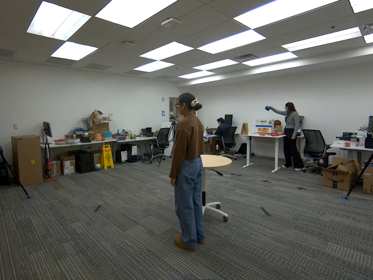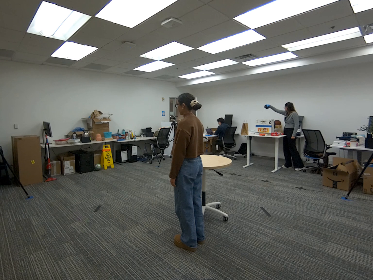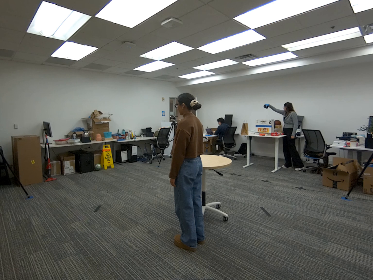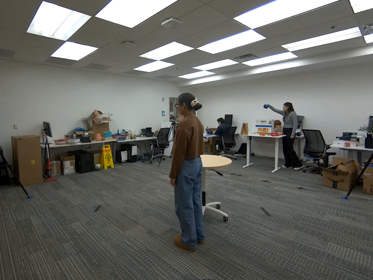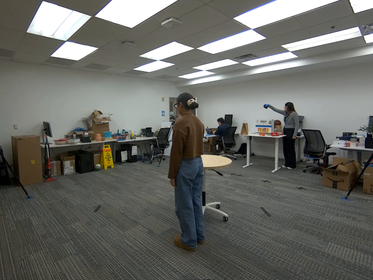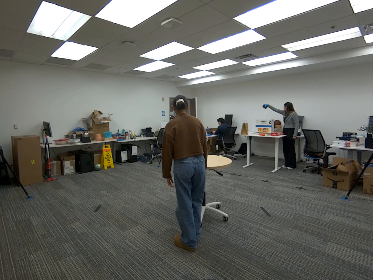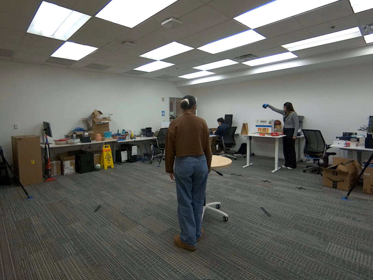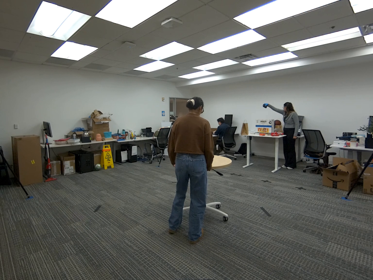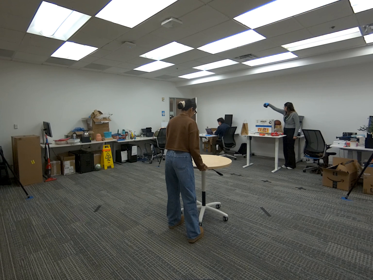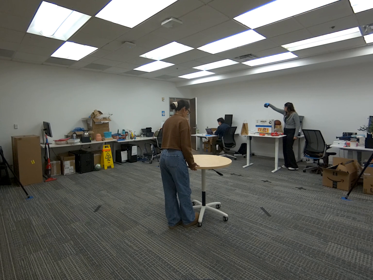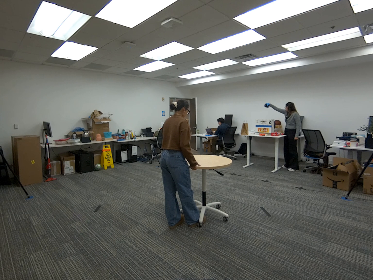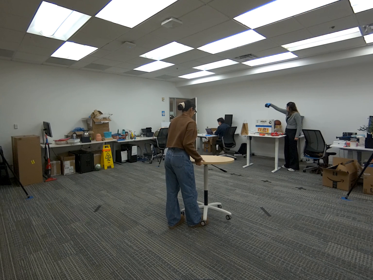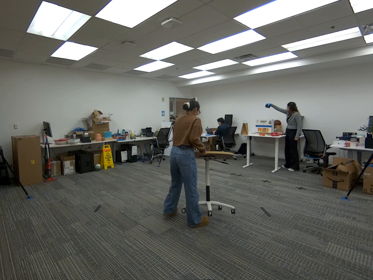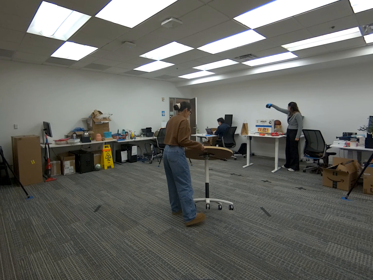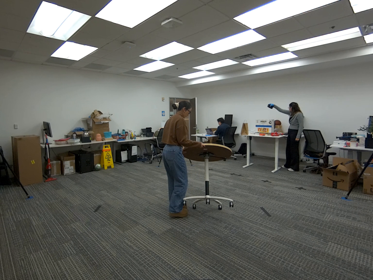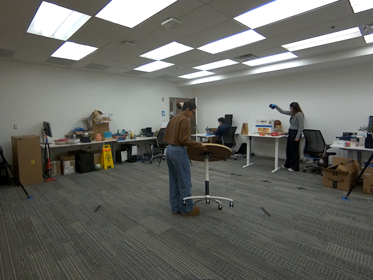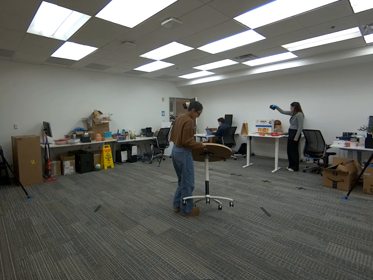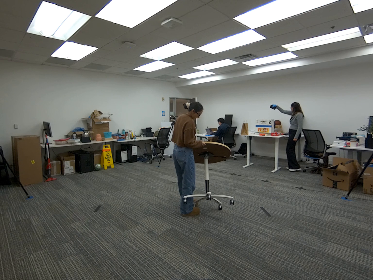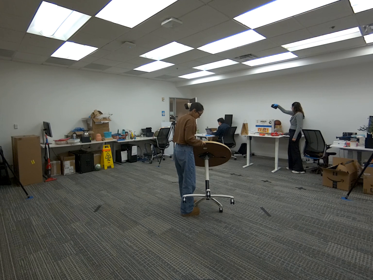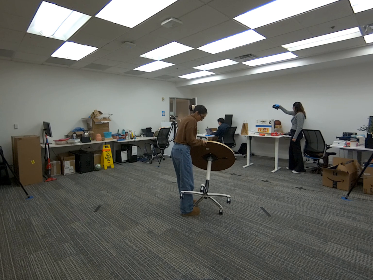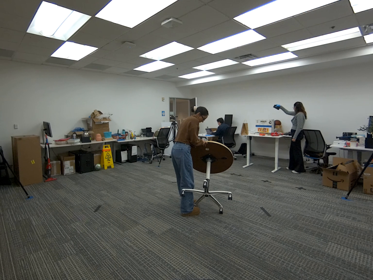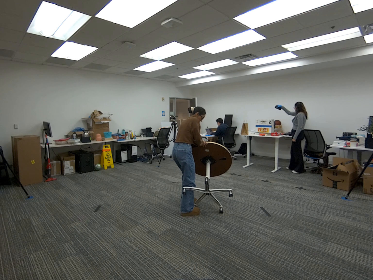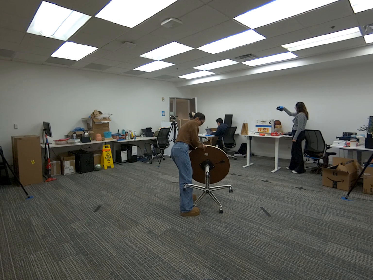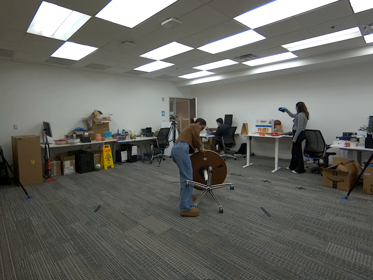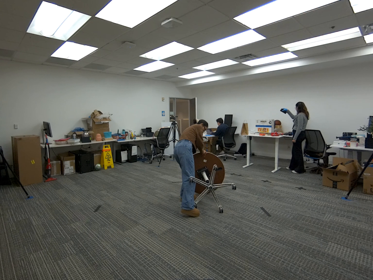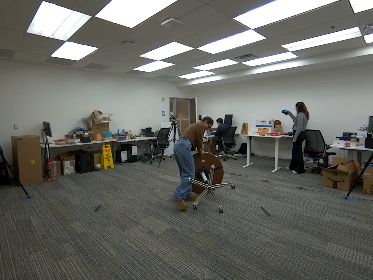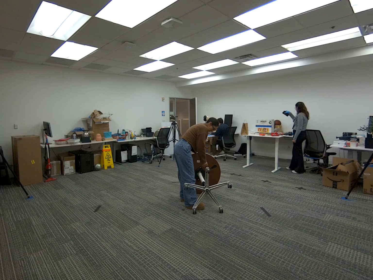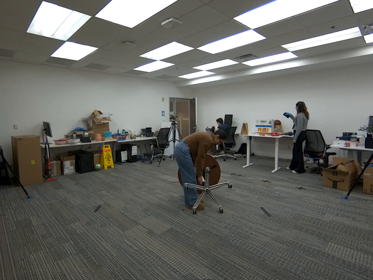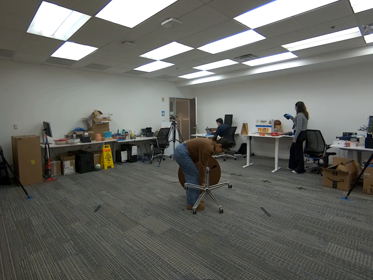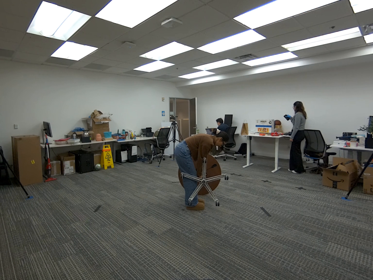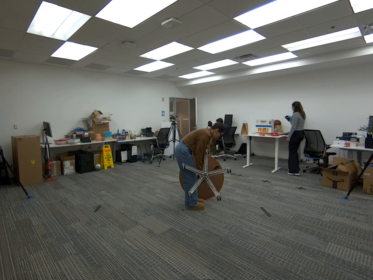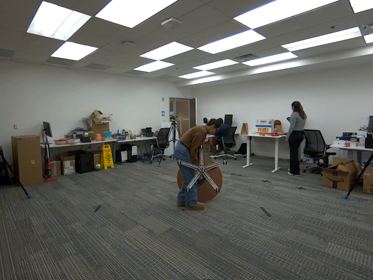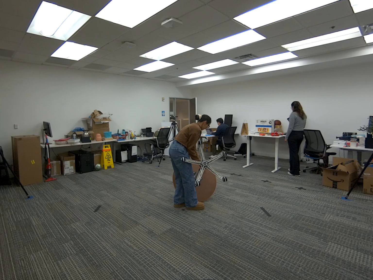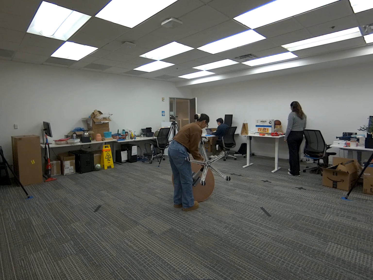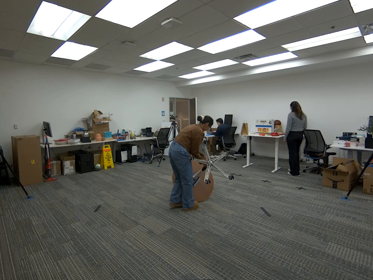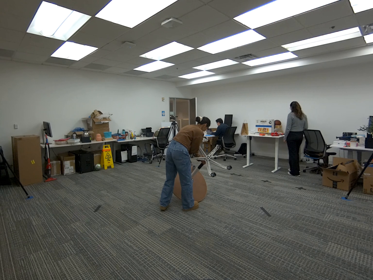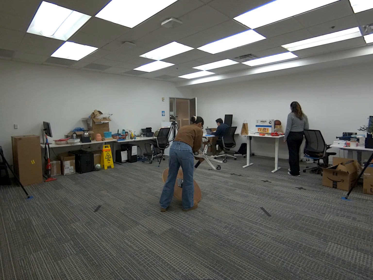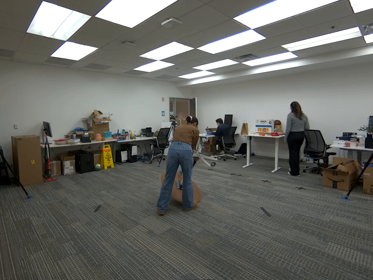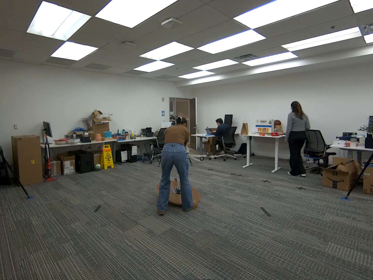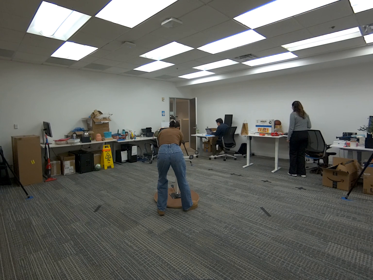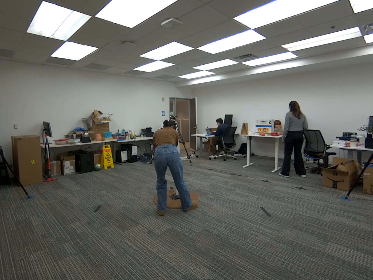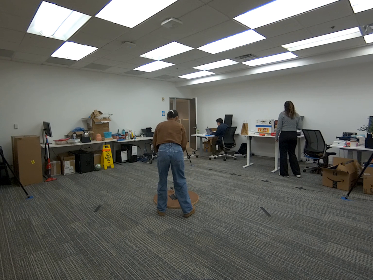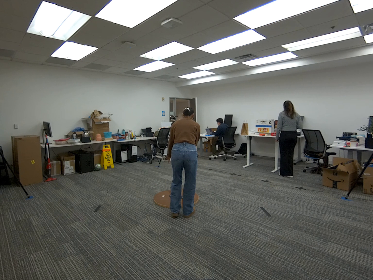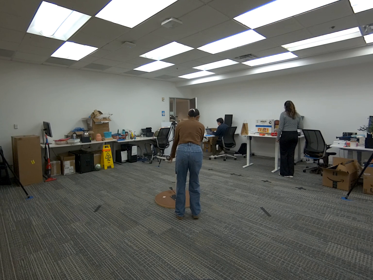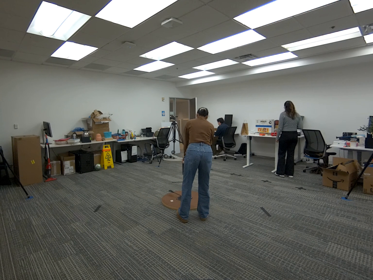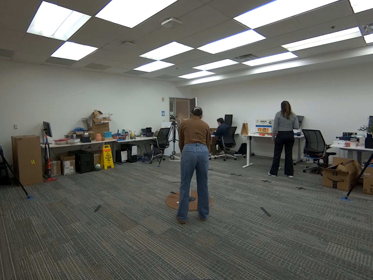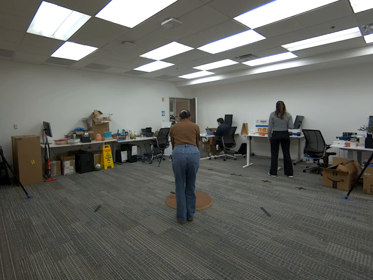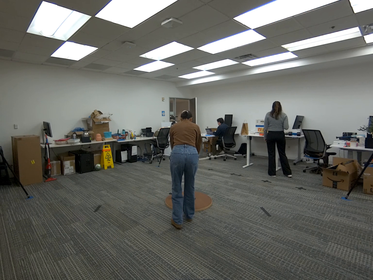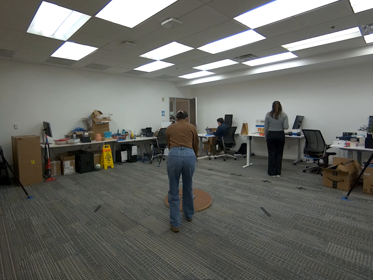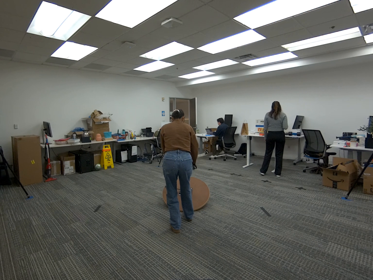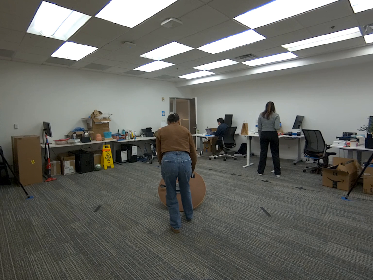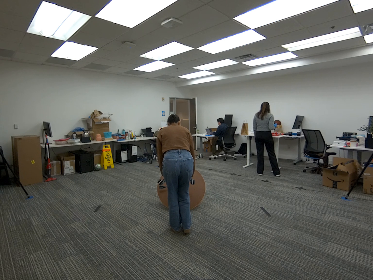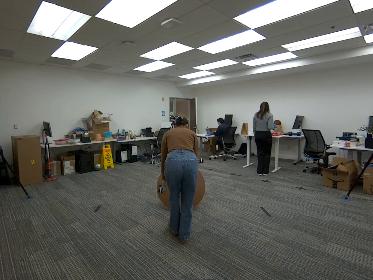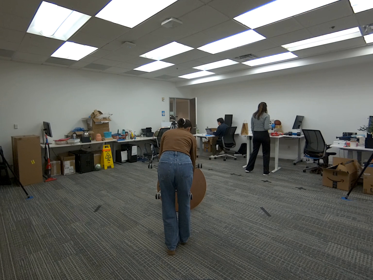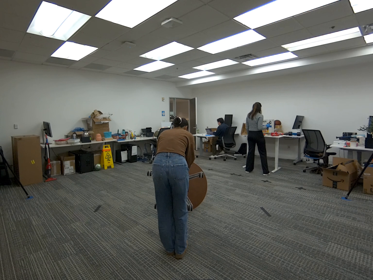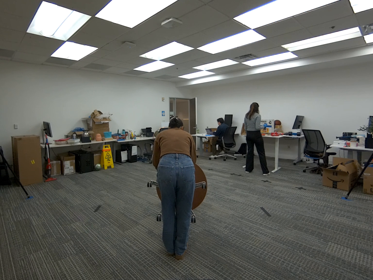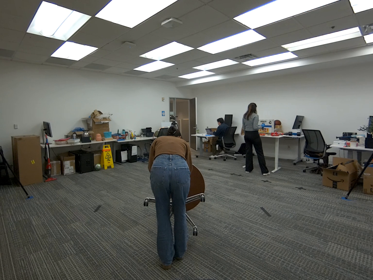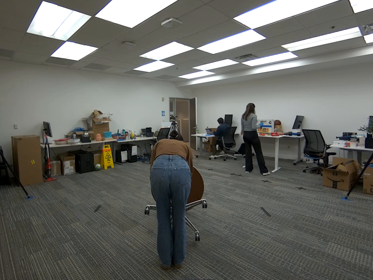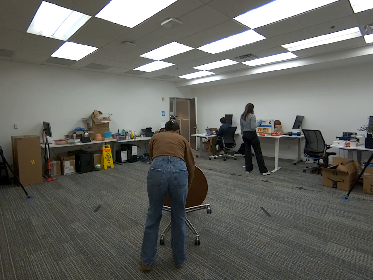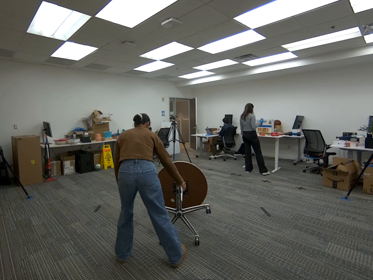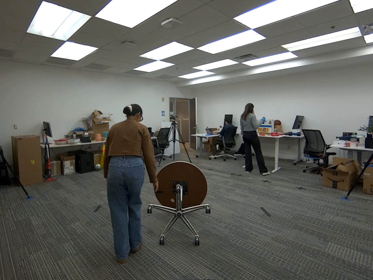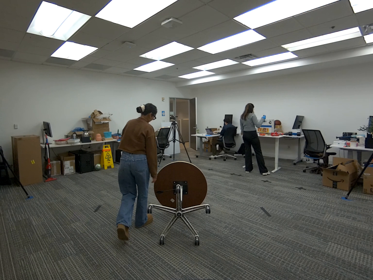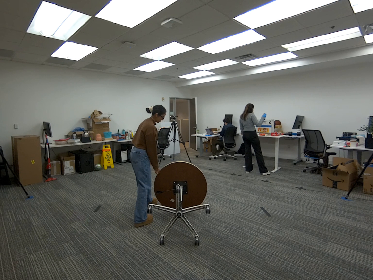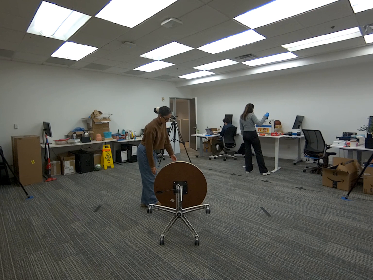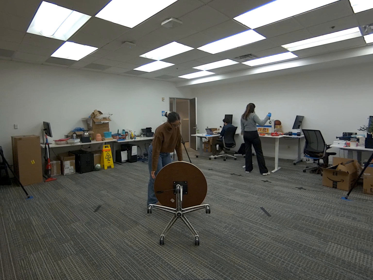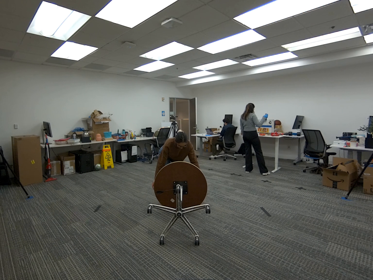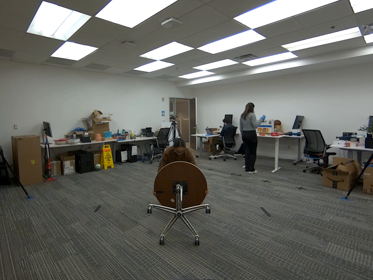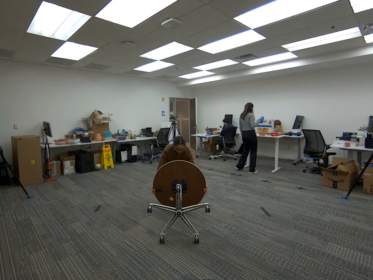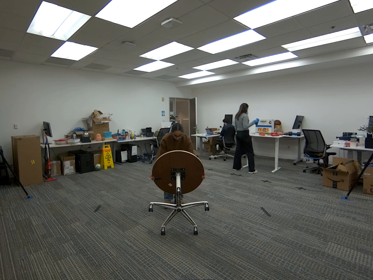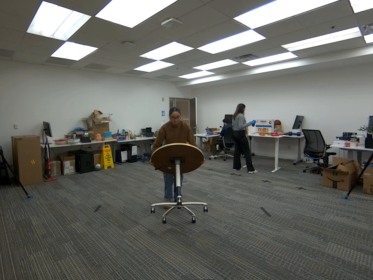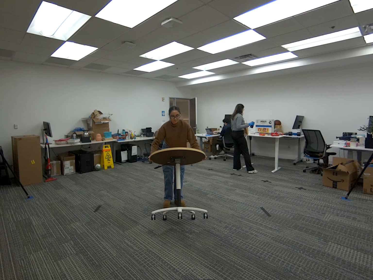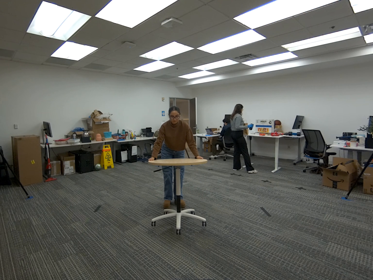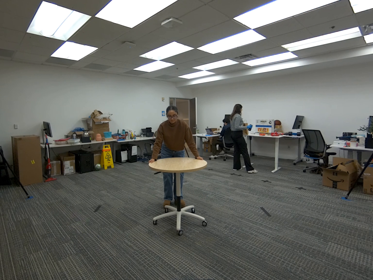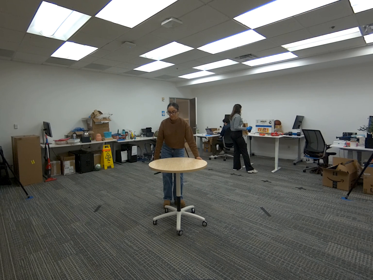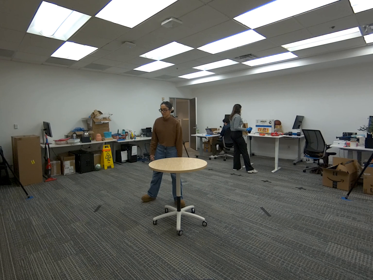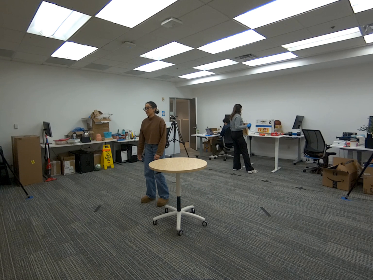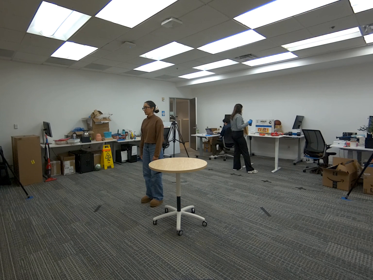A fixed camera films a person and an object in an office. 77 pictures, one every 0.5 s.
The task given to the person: Walk to the round table and use both hands to lower it onto its side. Flip the table so the wheels are facing upward, then rotate it again onto its side, and continue rotating it until it returns to an upright position.
